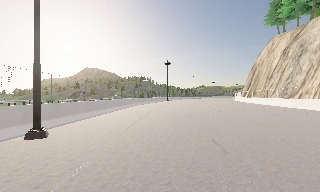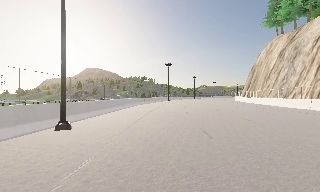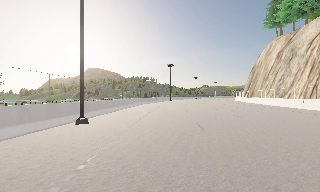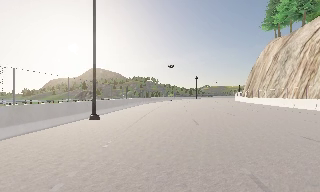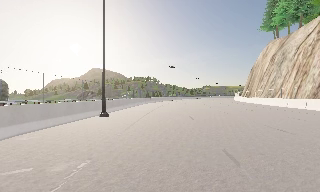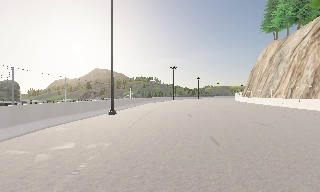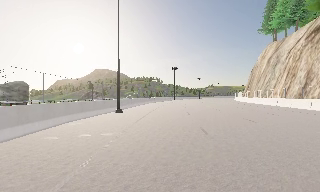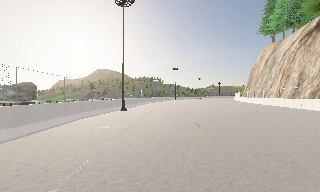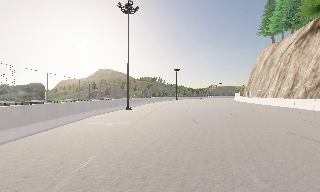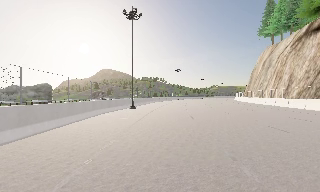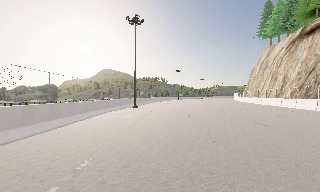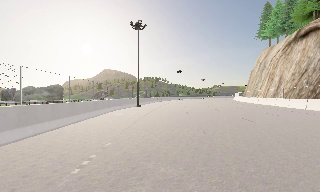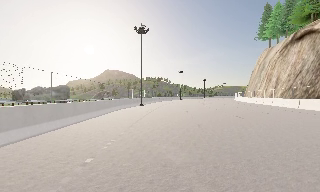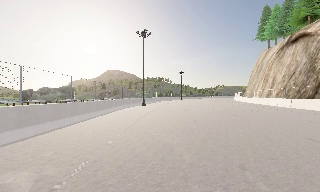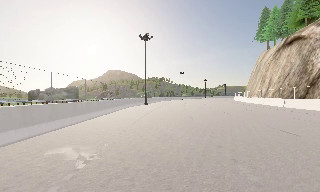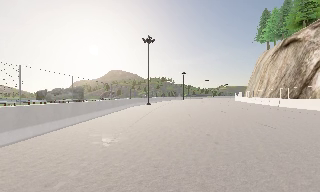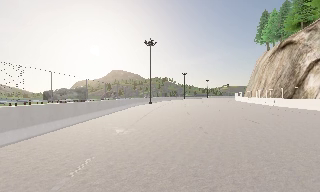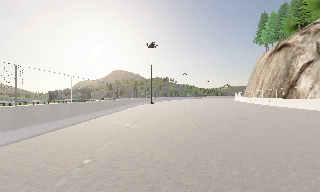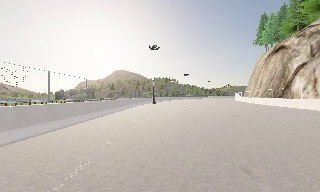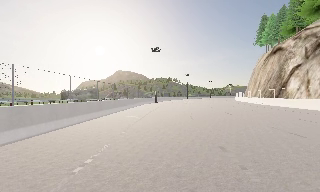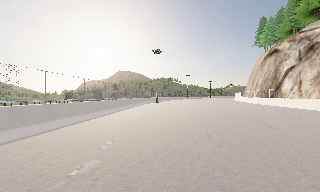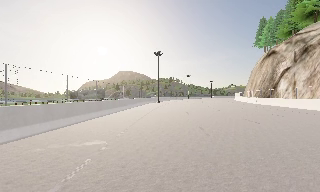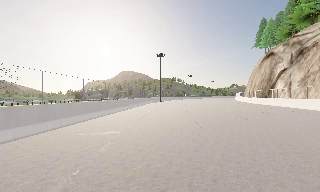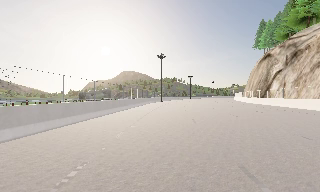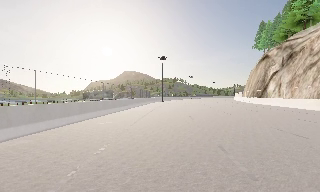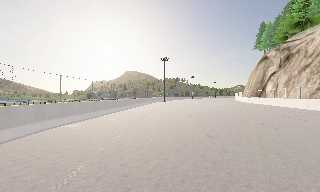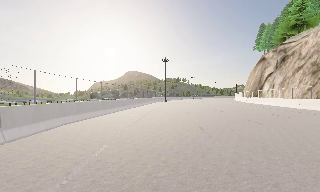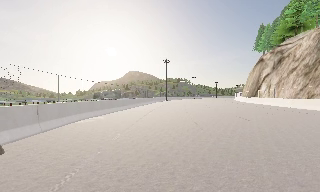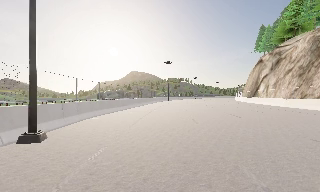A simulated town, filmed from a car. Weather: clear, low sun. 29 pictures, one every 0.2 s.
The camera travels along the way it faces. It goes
backward.
0.0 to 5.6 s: The camera swings to its left by about 15 degrees, and the scene slides to the right. It travels backward, about 40 m, so what stands in front gets smaller.
The film runs backward here.
